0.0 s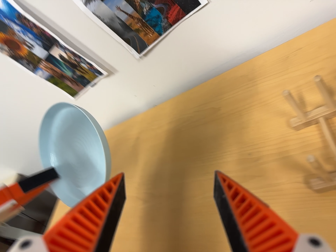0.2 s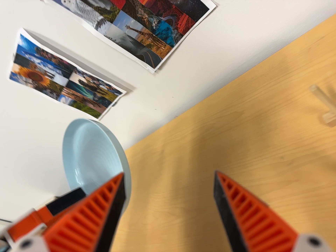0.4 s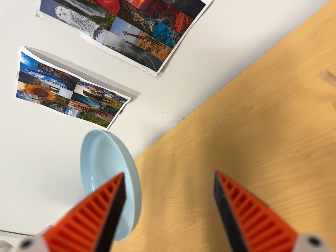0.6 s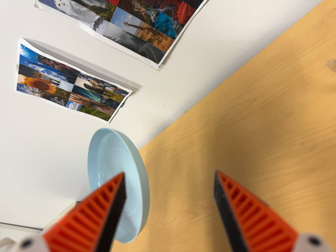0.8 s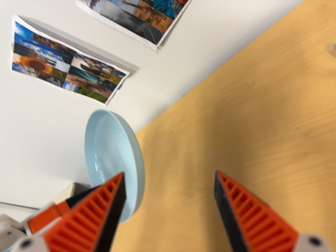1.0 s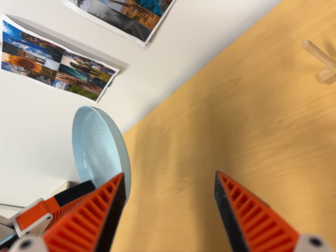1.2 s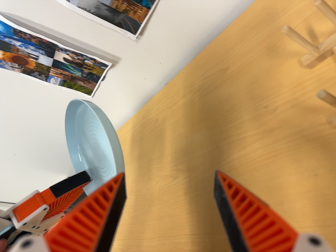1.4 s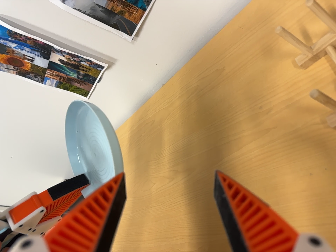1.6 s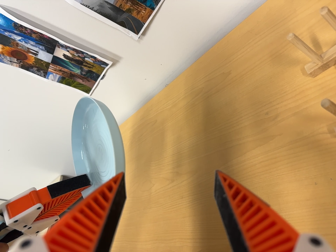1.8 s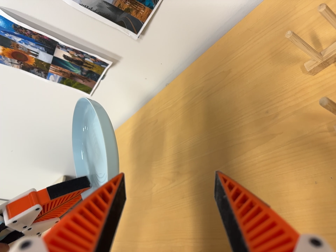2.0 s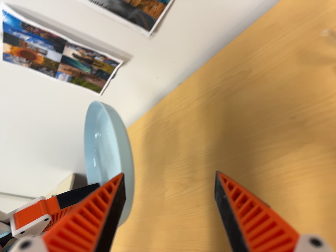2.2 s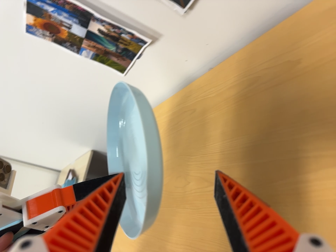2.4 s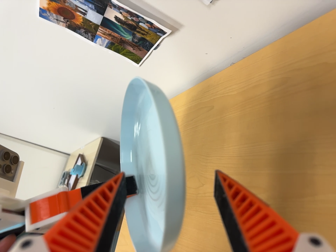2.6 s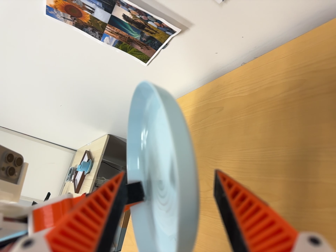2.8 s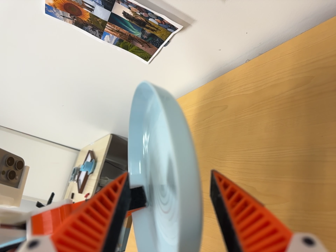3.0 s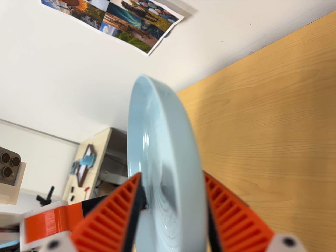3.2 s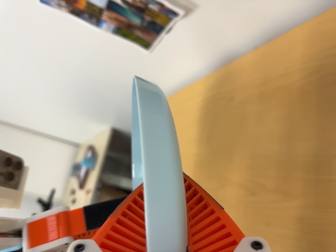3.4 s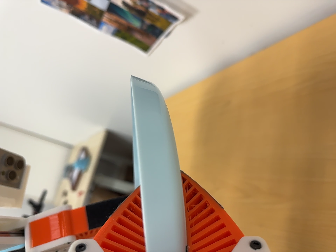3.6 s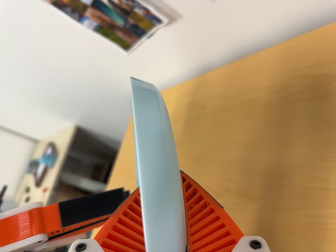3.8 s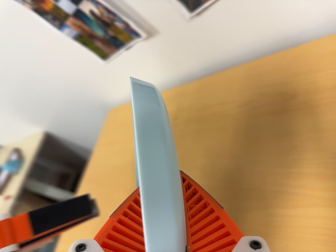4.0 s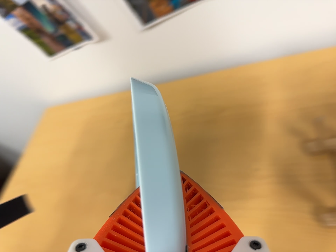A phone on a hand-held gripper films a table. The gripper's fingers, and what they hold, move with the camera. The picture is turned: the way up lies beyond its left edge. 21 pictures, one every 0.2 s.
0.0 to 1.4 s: The camera travels to its right, about 5 cm. It rolls about its line of sight by about 15 degrees, and the scene rotates counterclockwise.
1.4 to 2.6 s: The camera travels forward, toward the top of its view and to its left, about 16 cm, so what stands in front looms larger. Its aim tips toward the bottom of its view by about 10 degrees. It rolls about its line of sight by about 10 degrees, and the scene rotates clockwise.
2.6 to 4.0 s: The camera pans to its right by about 30 degrees. It travels backward and to its left, about 9 cm, so what stands in front gets smaller. It rolls about its line of sight by about 10 degrees, and the scene rotates clockwise.
The film runs forward here.
